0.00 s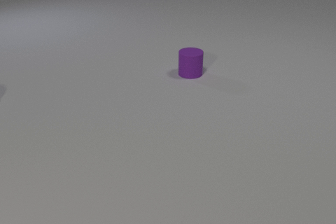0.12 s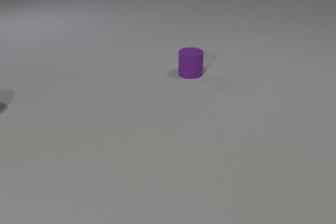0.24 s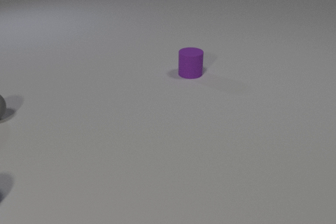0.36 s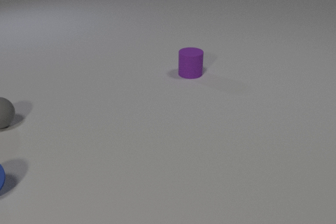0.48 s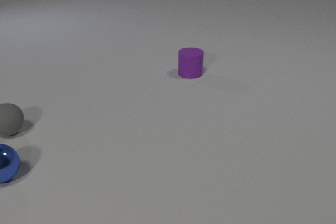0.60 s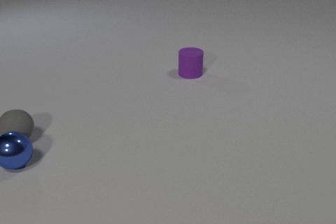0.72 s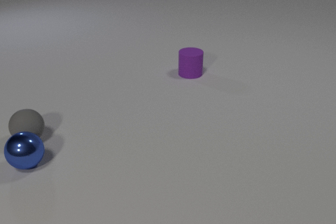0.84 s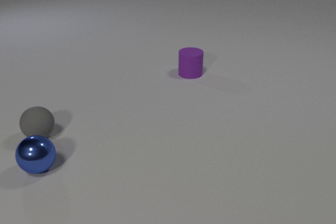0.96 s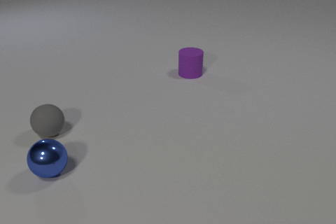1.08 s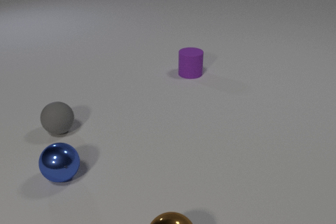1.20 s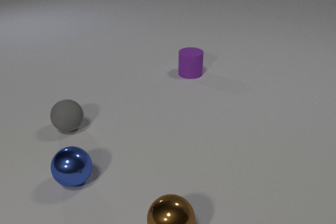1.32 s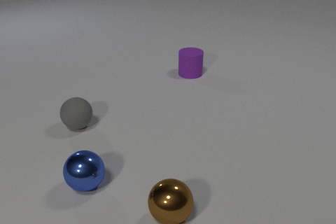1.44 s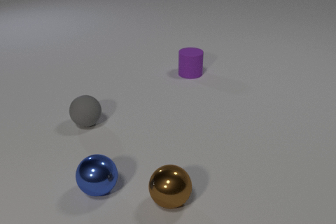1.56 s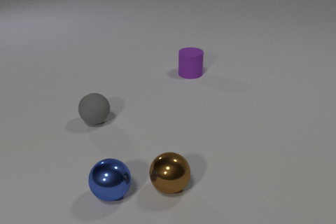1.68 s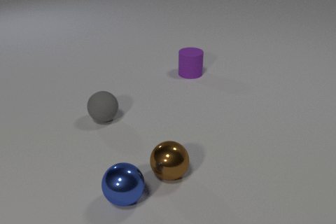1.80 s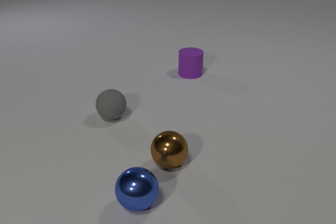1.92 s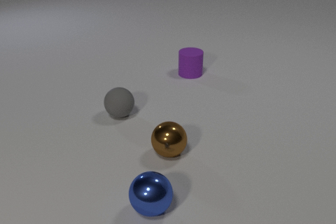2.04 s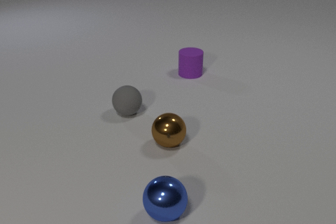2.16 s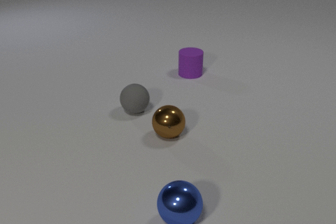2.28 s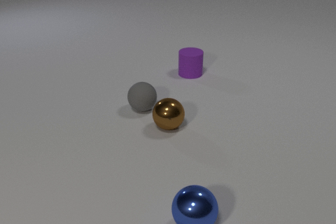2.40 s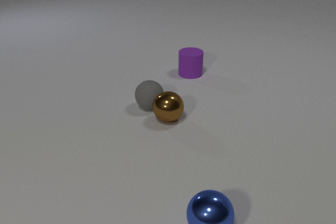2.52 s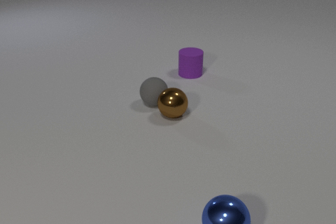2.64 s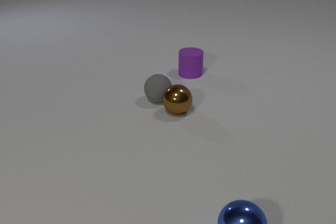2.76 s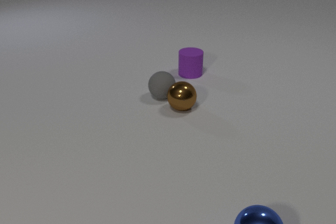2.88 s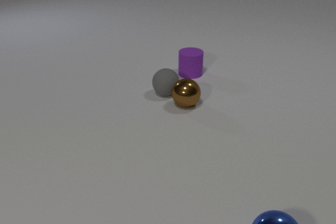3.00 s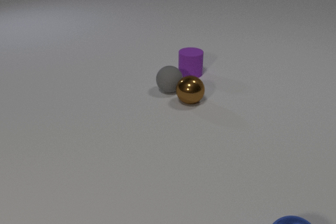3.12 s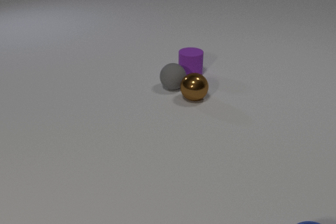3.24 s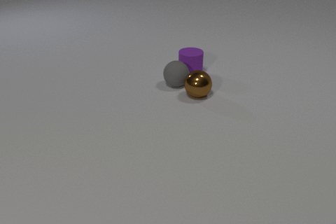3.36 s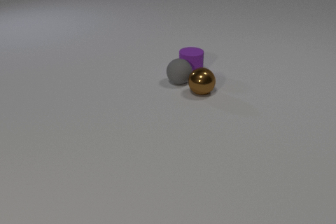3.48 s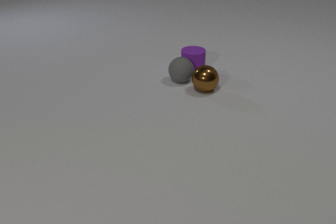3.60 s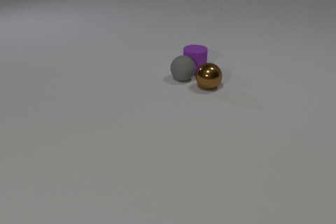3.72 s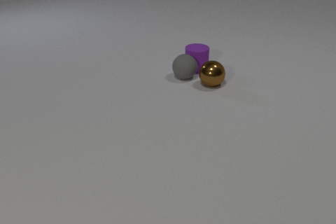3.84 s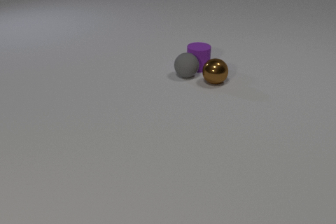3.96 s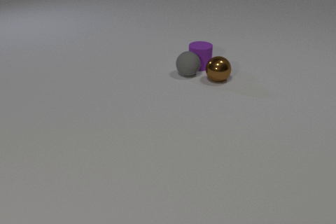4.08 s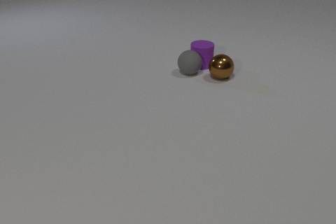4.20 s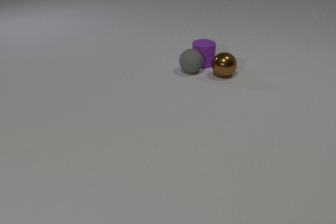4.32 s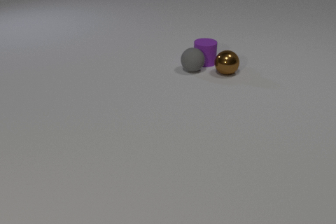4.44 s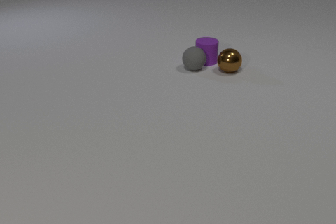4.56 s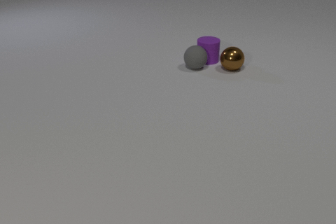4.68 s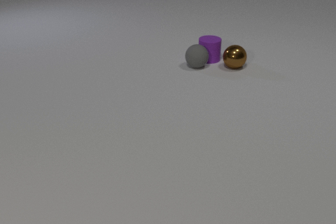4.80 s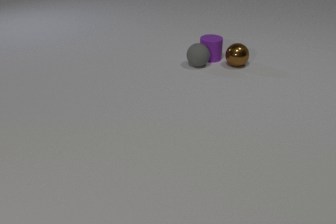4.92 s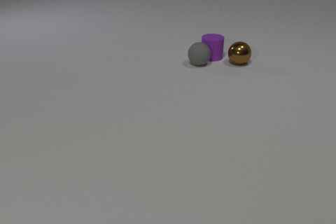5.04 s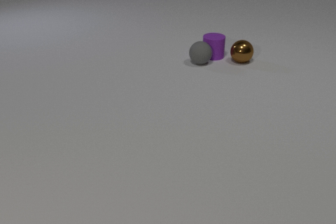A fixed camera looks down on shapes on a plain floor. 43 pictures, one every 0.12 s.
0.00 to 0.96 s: The blue metal sphere comes in at the left edge, rolls to the right. The gray rubber sphere comes in at the left edge, rolls toward the camera and to the right. The blue metal sphere and the gray rubber sphere collide.
0.96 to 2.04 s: The blue metal sphere rolls to the right and toward the camera. The gray rubber sphere rolls to the right. The brown metal sphere comes in at the bottom edge, rolls away from the camera.
2.04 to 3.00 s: The blue metal sphere rolls to the right. The gray rubber sphere rolls away from the camera and to the right. The brown metal sphere rolls away from the camera. The gray rubber sphere and the brown metal sphere collide.
3.00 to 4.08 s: The blue metal sphere rolls to the right, leaves at the bottom edge. The gray rubber sphere rolls away from the camera and to the right. The brown metal sphere rolls away from the camera and to the right. The purple rubber cylinder slides away from the camera and to the right. The gray rubber sphere and the purple rubber cylinder collide.
4.08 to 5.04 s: The gray rubber sphere rolls away from the camera. The brown metal sphere rolls away from the camera and to the right. The purple rubber cylinder slides away from the camera and to the right.
How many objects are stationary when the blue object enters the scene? 1.
How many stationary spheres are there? 0.
Are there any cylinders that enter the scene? no.
